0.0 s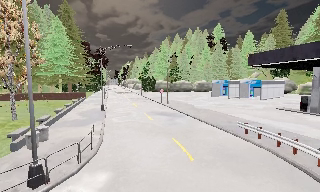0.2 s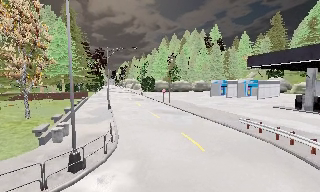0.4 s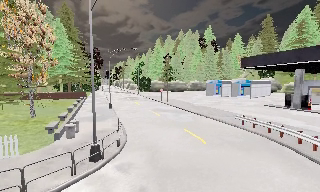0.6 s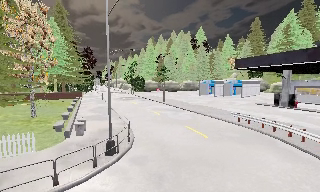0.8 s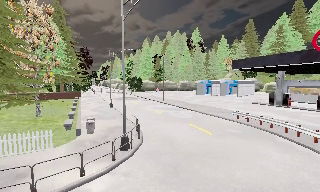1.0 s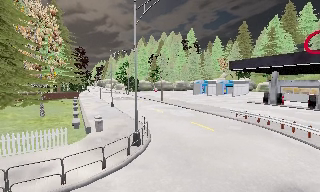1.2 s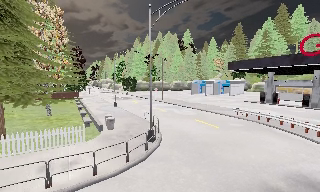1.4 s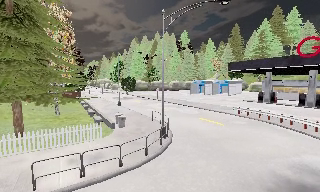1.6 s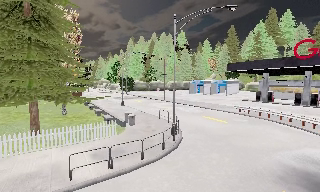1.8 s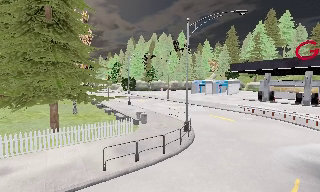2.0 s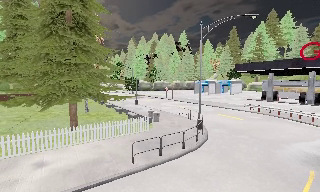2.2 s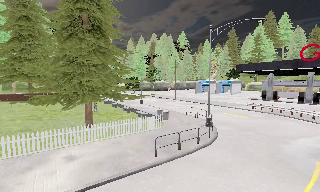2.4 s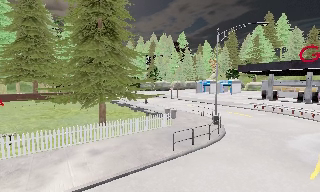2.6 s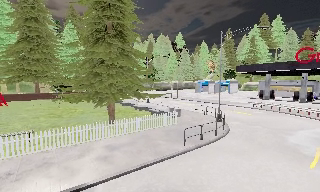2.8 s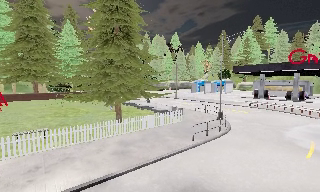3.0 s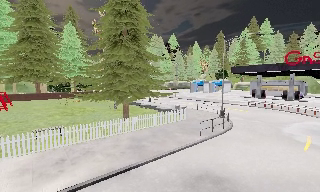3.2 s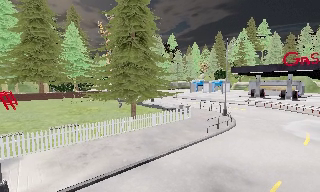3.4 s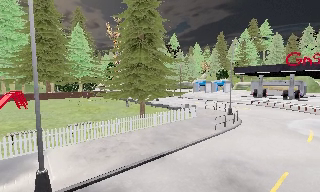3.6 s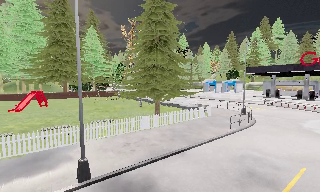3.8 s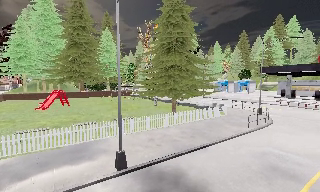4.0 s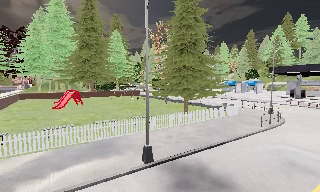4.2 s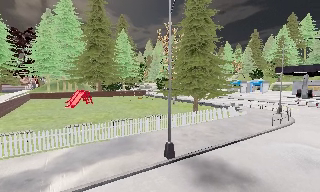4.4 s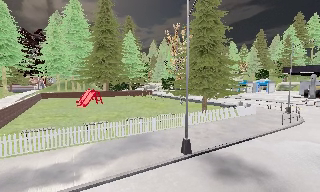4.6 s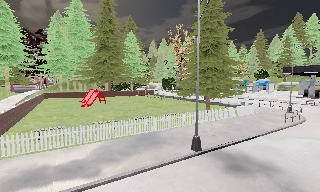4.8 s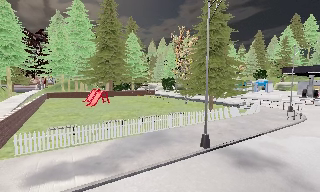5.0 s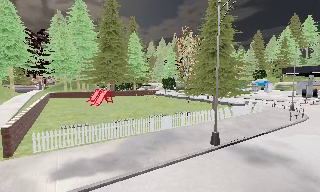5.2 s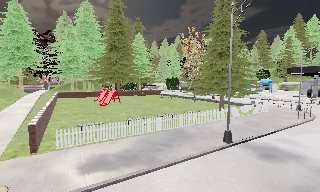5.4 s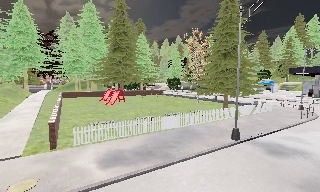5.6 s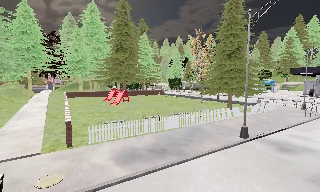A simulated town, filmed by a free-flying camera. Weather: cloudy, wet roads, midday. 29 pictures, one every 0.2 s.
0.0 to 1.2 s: The camera pans to its right, which is clockwise from overhead, by about 10 degrees. It travels to its left and backward, about 7 m.
1.2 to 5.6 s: The camera travels to its left and backward, about 20 m, so close, fixed things drift to the right.
The film runs backward here.
